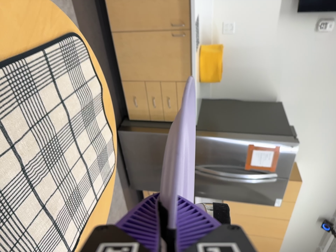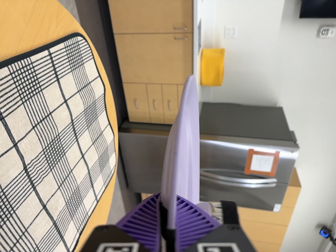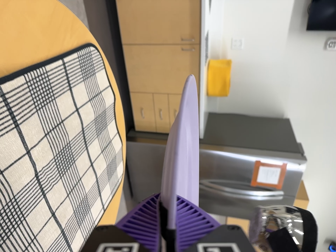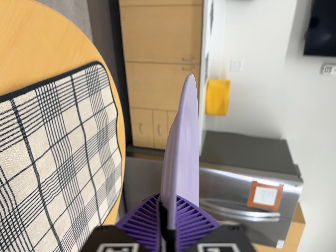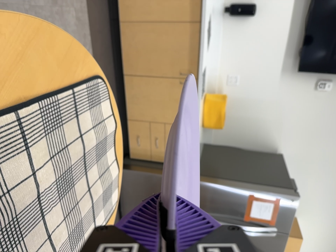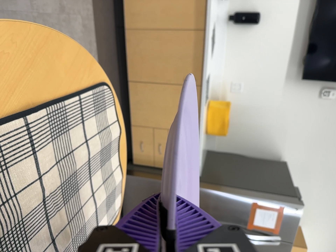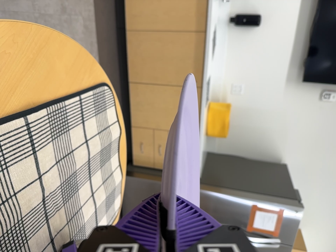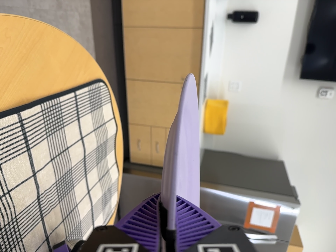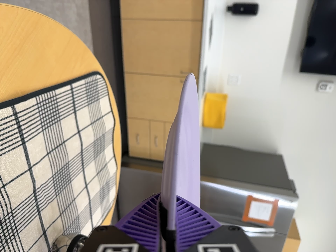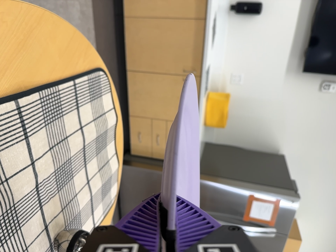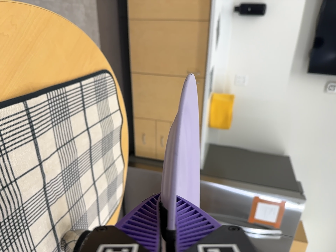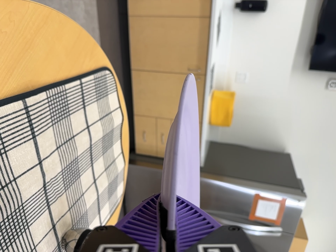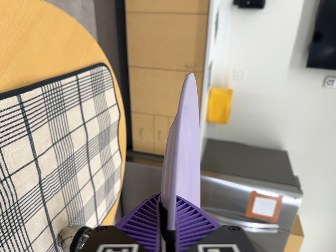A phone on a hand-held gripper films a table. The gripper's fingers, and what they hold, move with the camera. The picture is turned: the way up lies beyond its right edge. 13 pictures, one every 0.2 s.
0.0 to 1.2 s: The camera travels backward, about 6 cm, so what stands in front gets smaller. Its aim tips toward the top of its view by about 10 degrees, and the scene shifts downward.
1.2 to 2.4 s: The camera shifts only a little, or ends up much as it began.
The film runs forward here.
